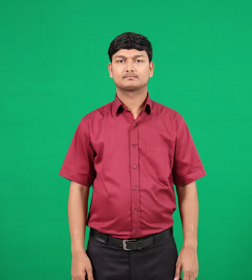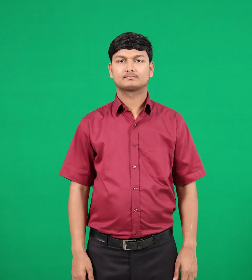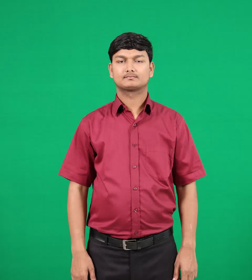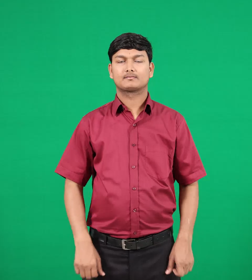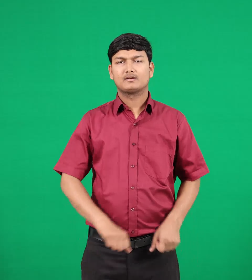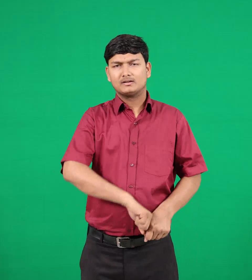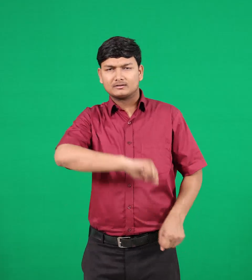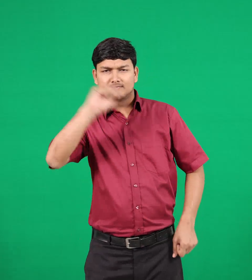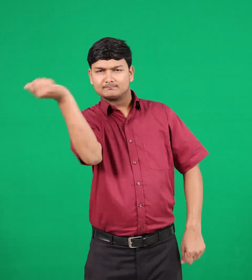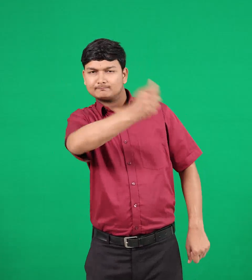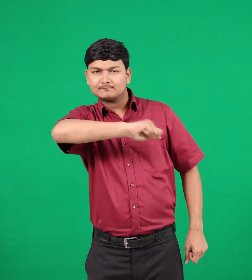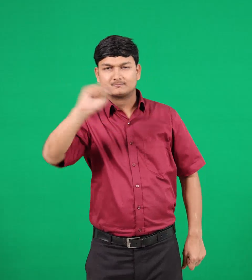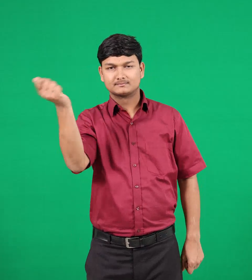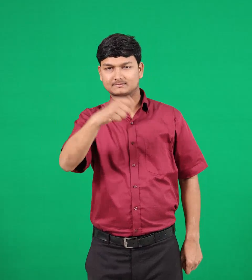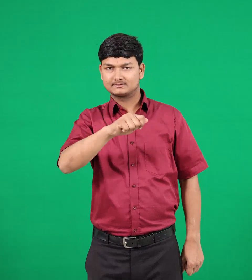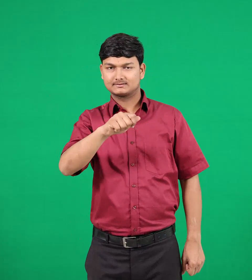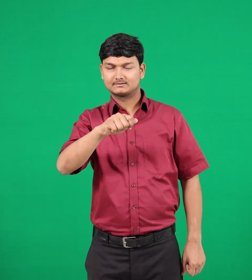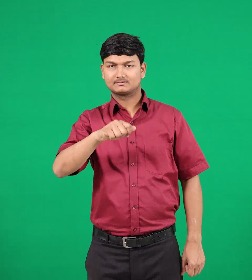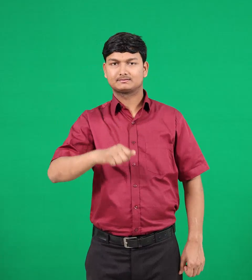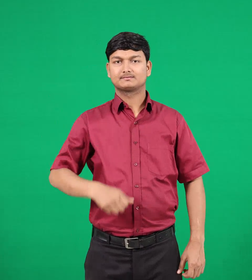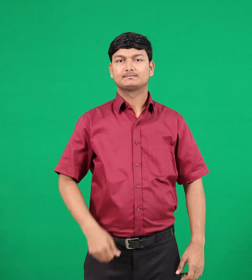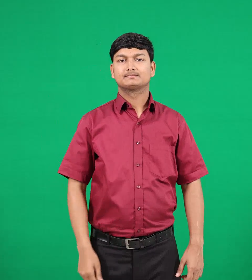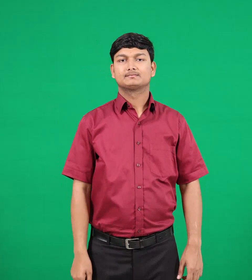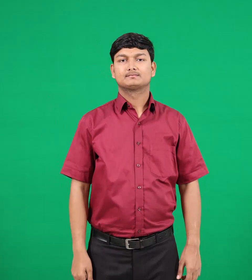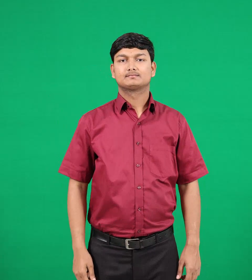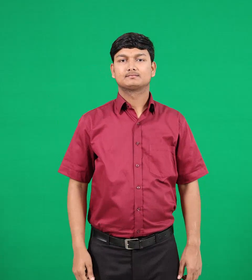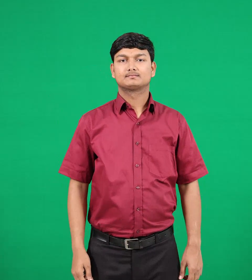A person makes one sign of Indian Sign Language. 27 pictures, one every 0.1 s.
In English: sword
